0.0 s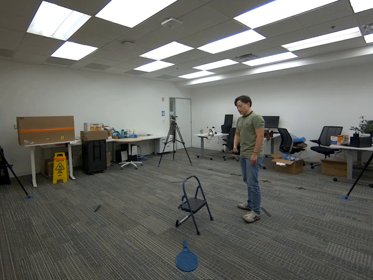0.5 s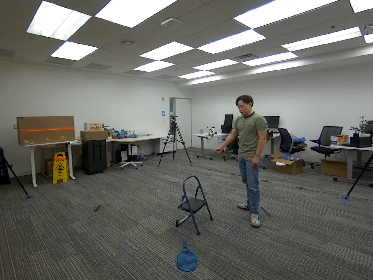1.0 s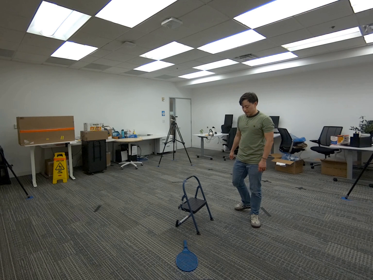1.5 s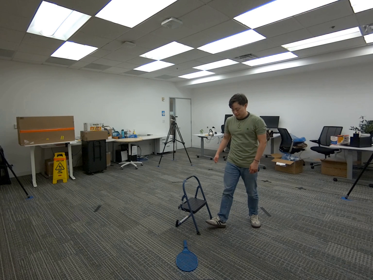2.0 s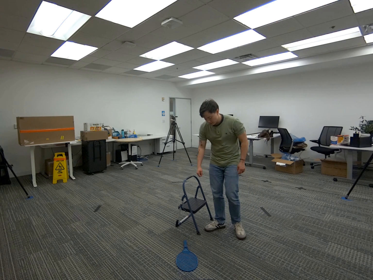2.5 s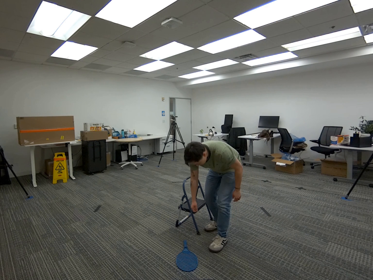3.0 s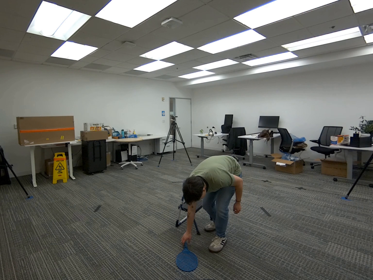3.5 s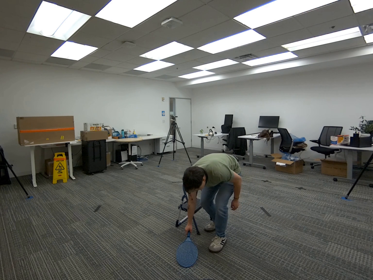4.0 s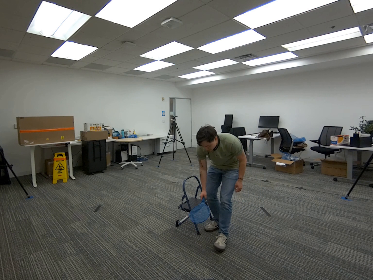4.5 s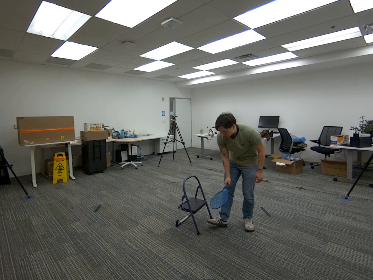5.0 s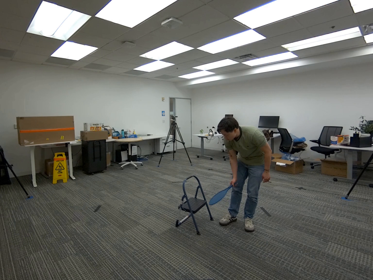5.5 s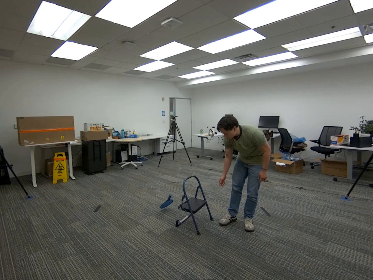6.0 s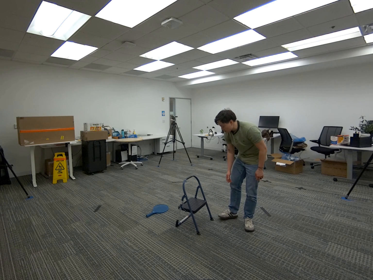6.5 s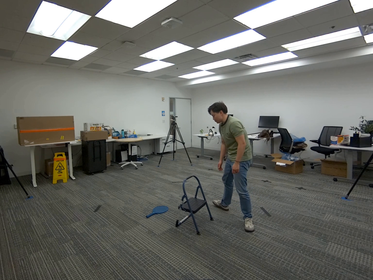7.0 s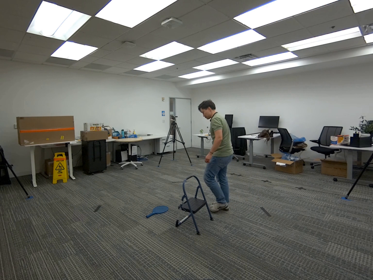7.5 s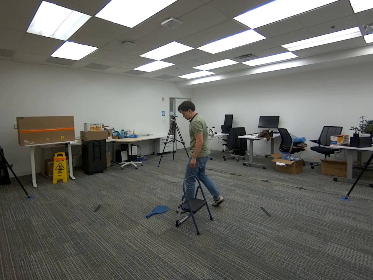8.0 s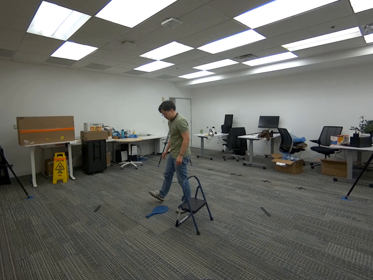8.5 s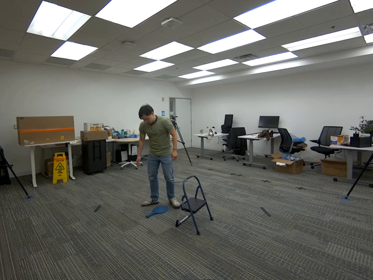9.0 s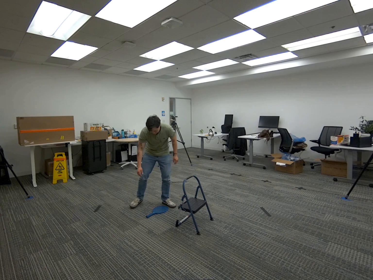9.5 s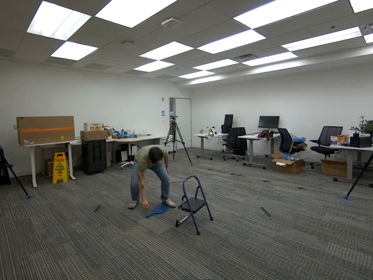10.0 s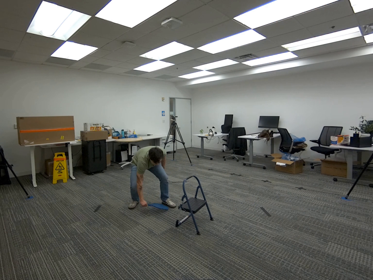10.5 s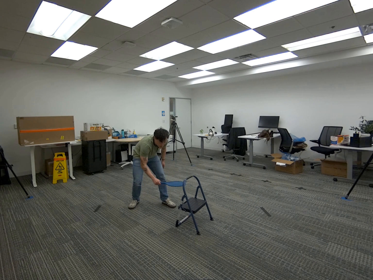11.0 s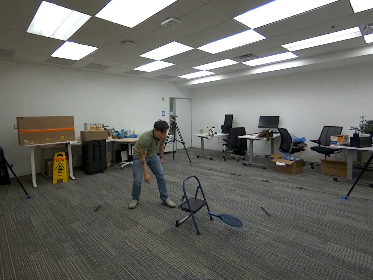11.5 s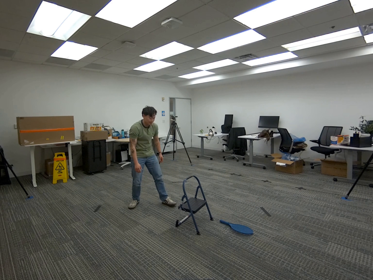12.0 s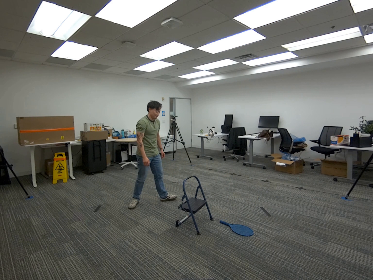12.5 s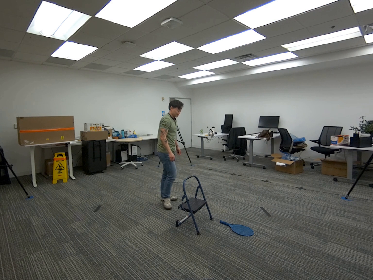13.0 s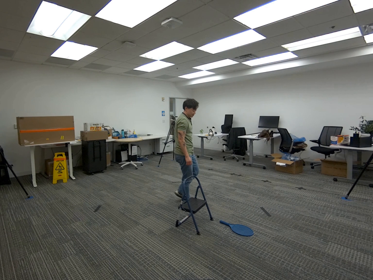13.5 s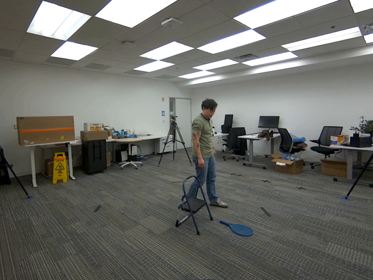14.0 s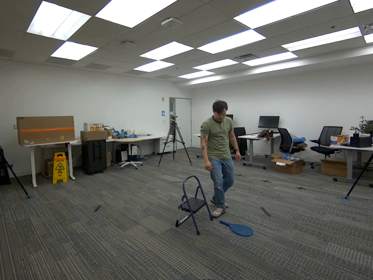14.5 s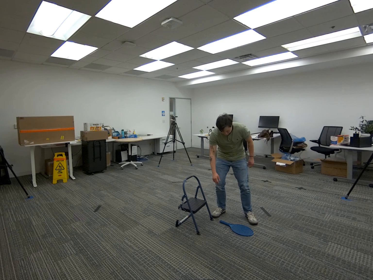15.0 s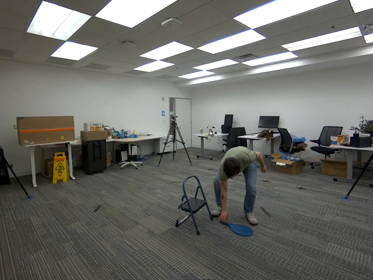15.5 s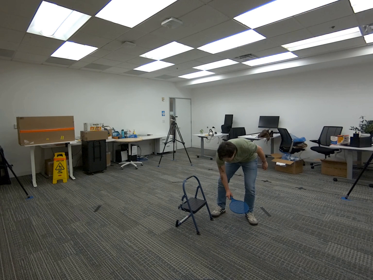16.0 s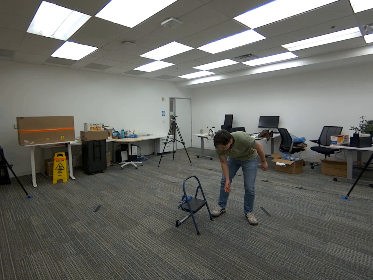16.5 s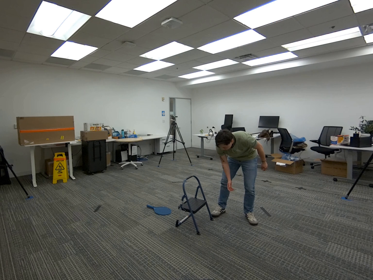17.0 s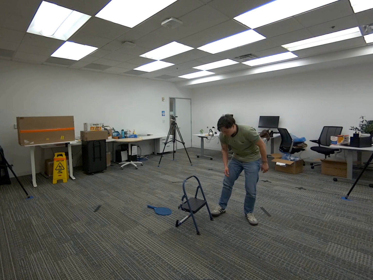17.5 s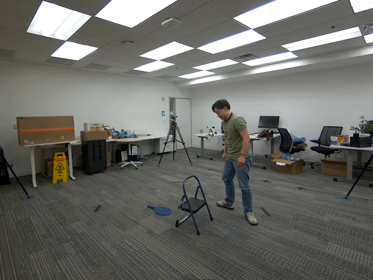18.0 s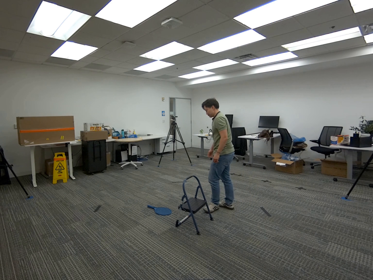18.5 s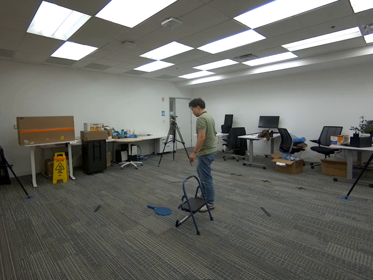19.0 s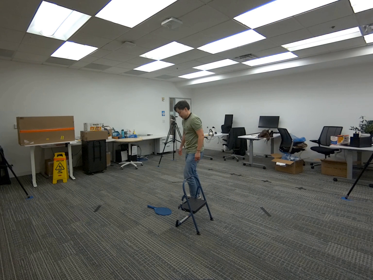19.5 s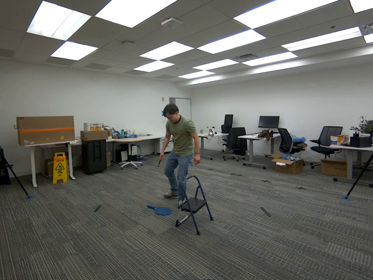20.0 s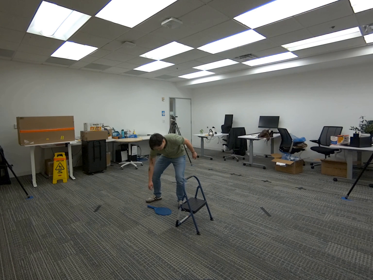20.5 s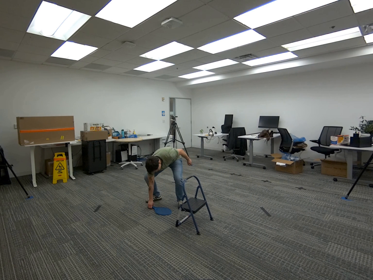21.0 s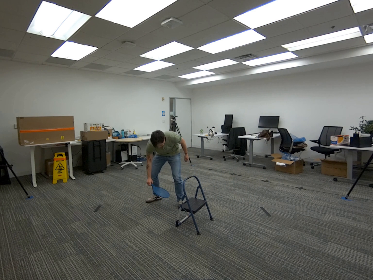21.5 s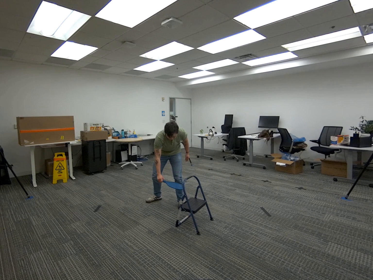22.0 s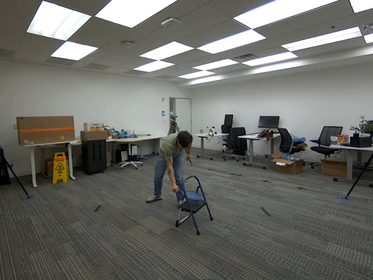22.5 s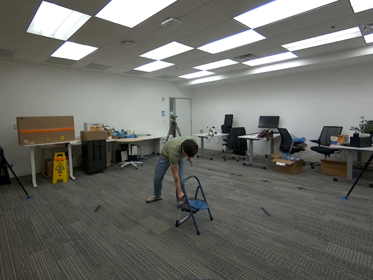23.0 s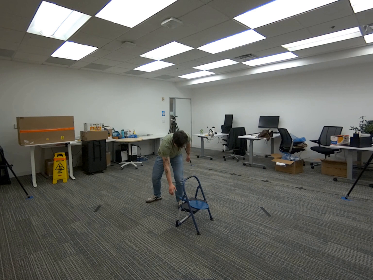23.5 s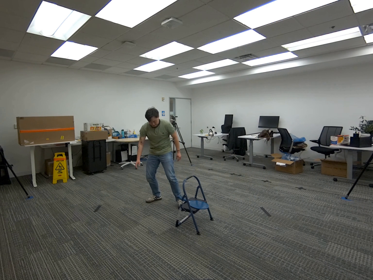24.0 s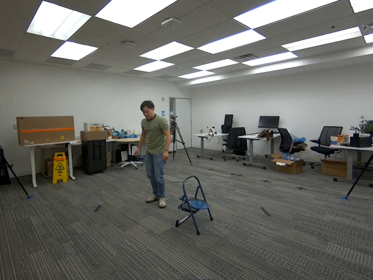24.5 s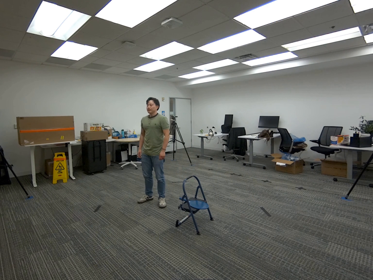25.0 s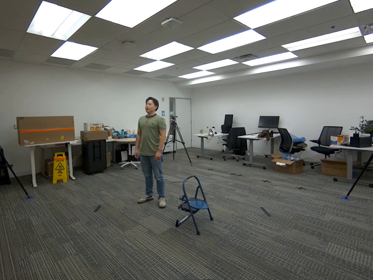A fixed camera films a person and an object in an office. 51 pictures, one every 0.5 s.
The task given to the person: Walk to the tennis racket on the ground and pick it up with your right hand. Walk to the step ladder and toss the racket through the opening in the ladder. Move to the other side, retrieve the racket, and toss it through the opening again. When you are finished, pick up the racket with your right hand and place it on top of the step ladder.
